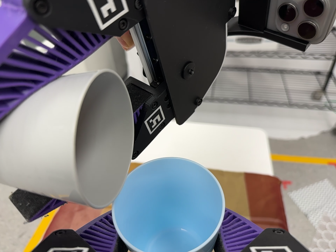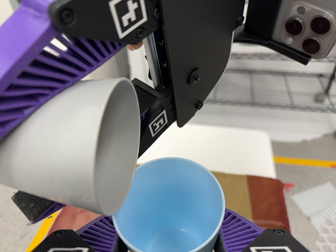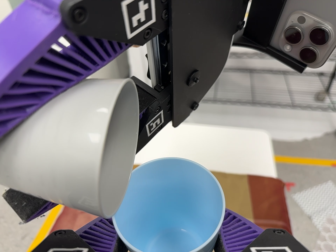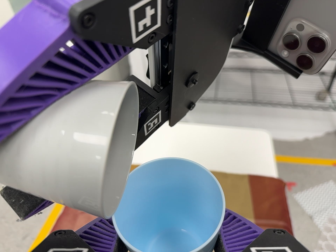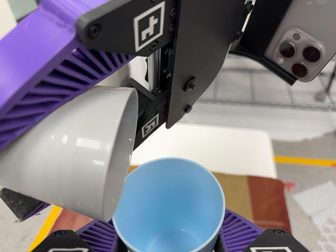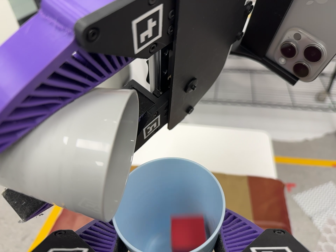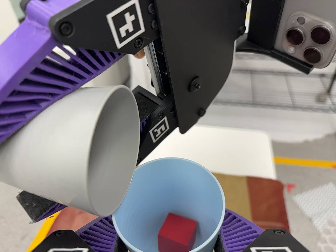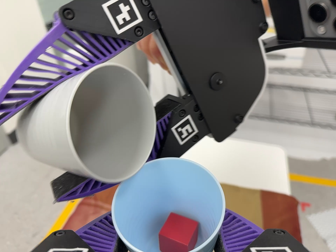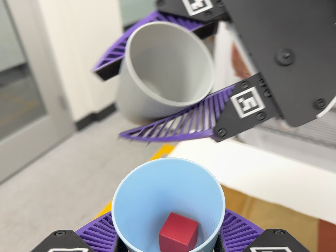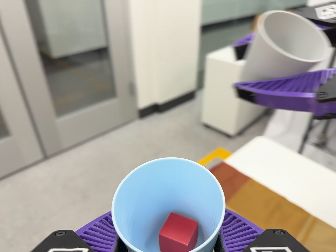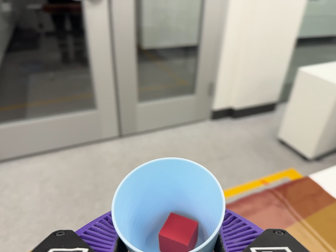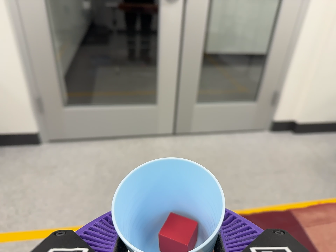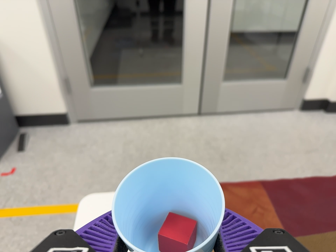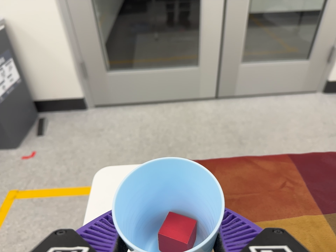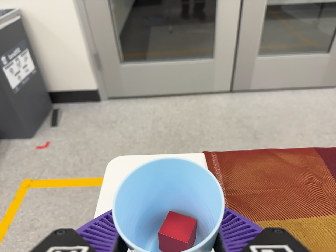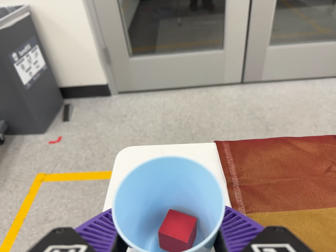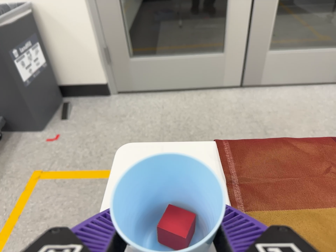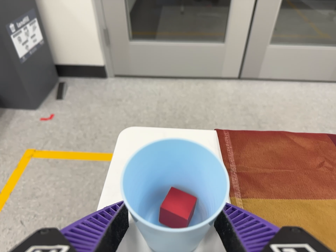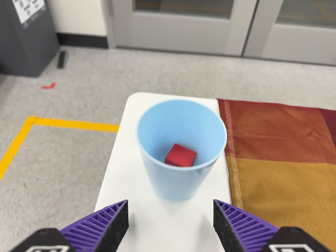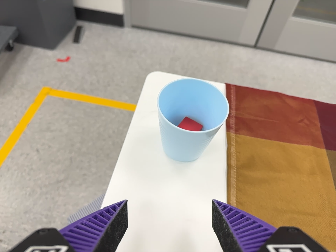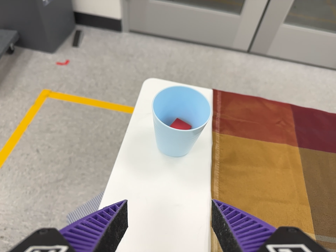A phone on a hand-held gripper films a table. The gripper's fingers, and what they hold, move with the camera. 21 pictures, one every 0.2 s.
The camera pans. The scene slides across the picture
to the right.
The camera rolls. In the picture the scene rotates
clockwise.
0.0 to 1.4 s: The camera shifts only a little, or ends up much as it began.
1.4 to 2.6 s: The camera pans to its left by about 60 degrees. It travels to its left and toward the bottom of its view, about 22 cm, so close, fixed things drift to the right. It rolls about its line of sight by about 40 degrees, and the scene rotates clockwise.
2.6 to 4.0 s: The camera travels backward and toward the bottom of its view, about 14 cm, so what stands in front gets smaller. Its aim tips toward the bottom of its view by about 15 degrees, and the scene shifts upward. It rolls about its line of sight by about 15 degrees, and the scene rotates clockwise.
The film runs forward here.
